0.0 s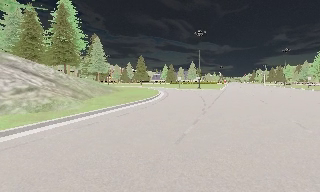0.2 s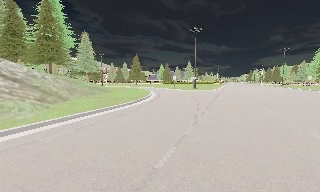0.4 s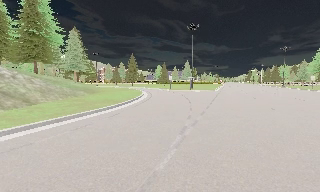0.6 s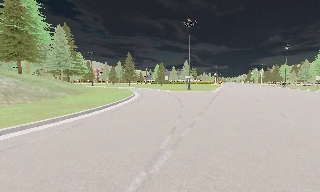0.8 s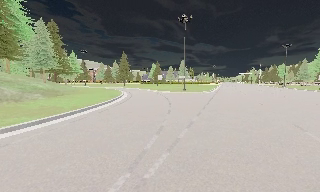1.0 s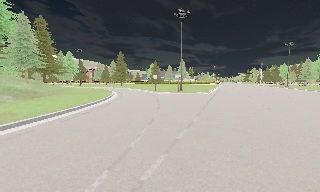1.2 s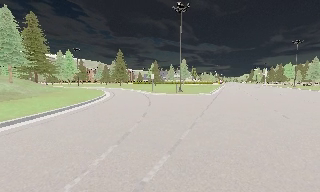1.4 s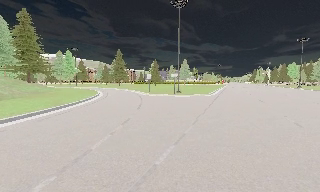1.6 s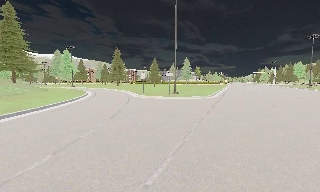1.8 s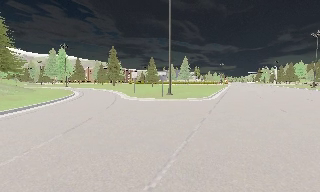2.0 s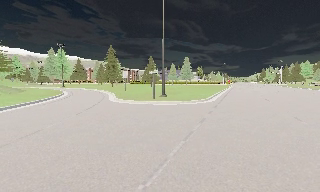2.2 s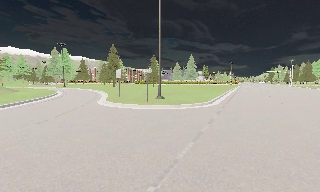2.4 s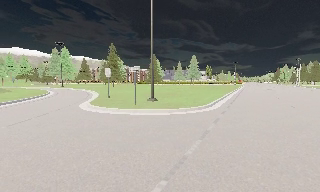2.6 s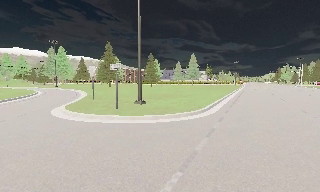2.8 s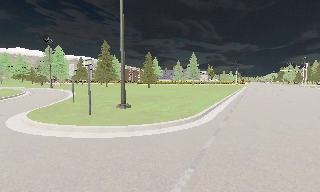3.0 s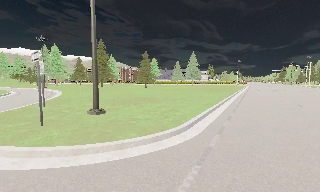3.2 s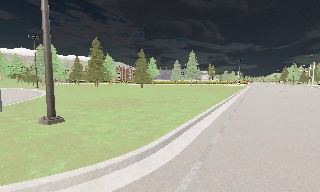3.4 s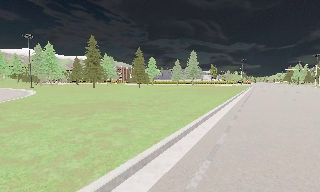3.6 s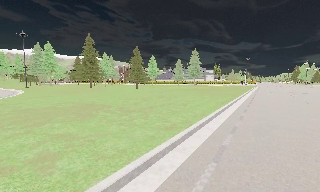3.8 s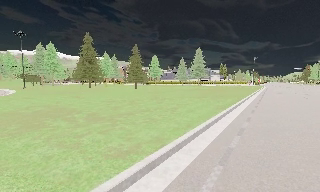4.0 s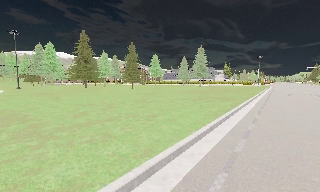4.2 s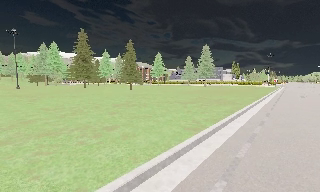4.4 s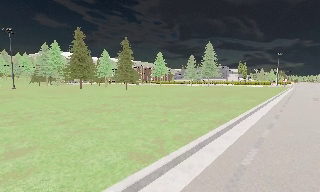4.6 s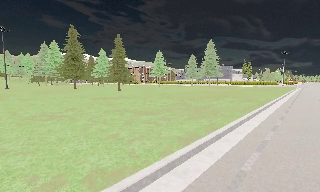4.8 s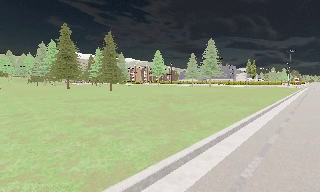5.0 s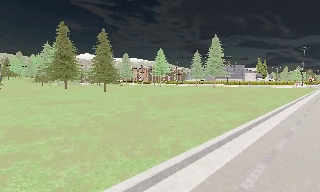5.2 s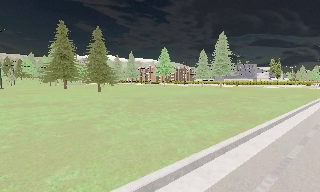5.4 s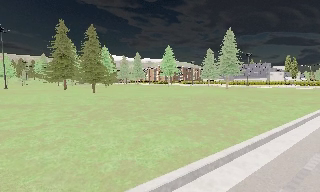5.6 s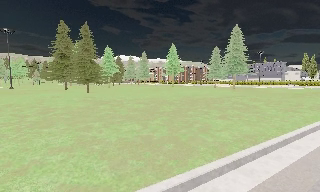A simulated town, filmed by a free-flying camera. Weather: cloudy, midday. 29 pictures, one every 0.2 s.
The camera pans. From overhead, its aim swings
counterclockwise.
0.0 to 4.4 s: The camera pans to its left, which is counterclockwise from overhead, by about 15 degrees. It travels forward and to its right, about 45 m, so what stands in front looms larger.
4.4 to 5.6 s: The camera pans to its left, which is counterclockwise from overhead, by about 15 degrees. It travels to its right and forward, about 14 m, so close, fixed things drift to the left.
The film runs forward here.
